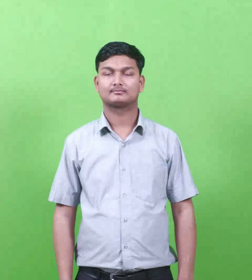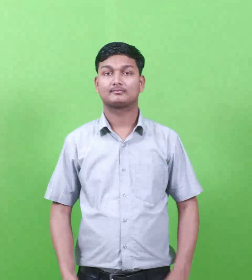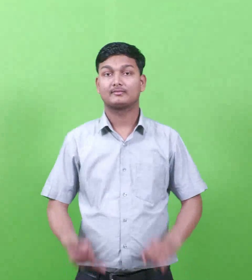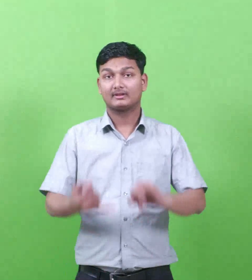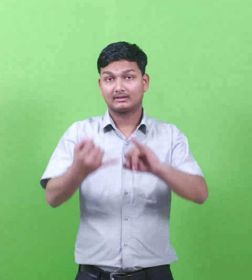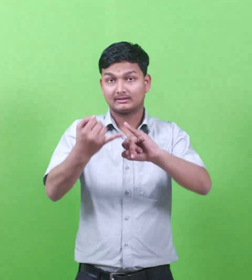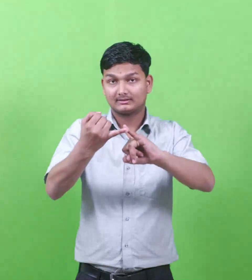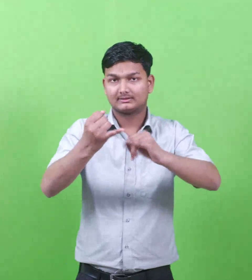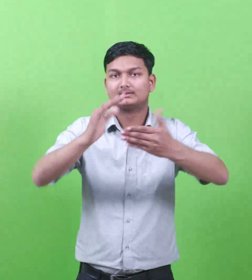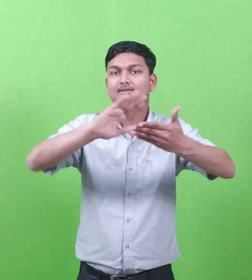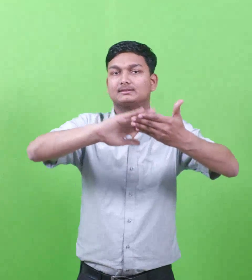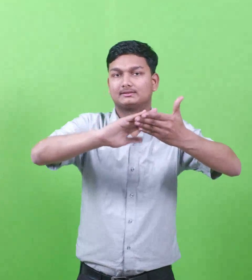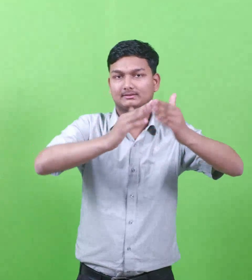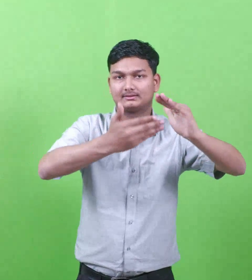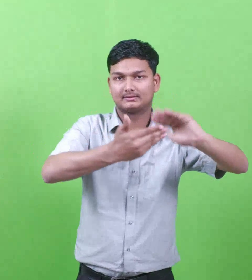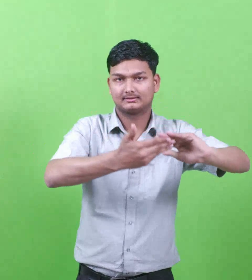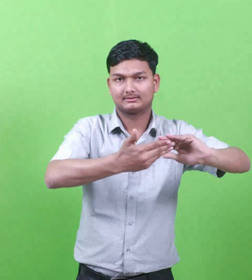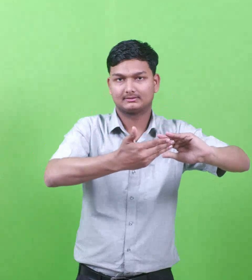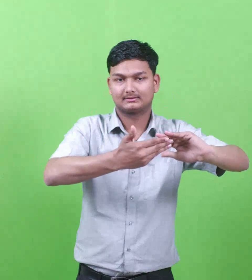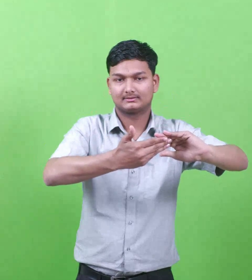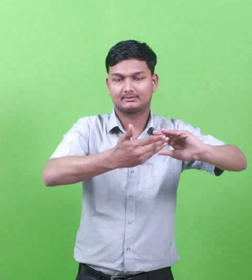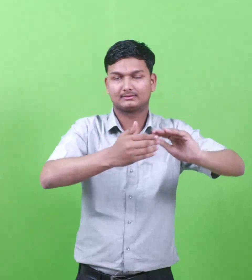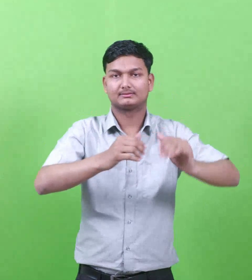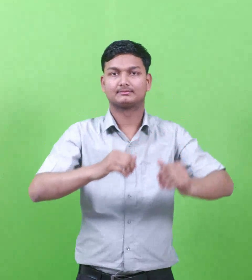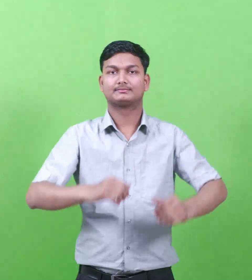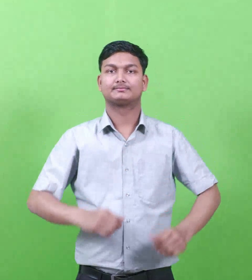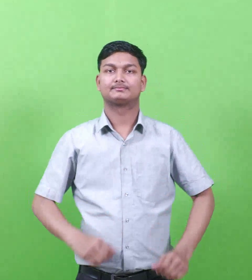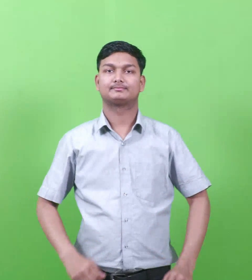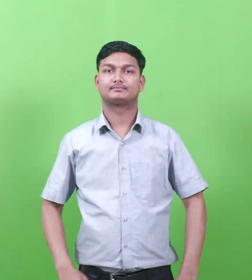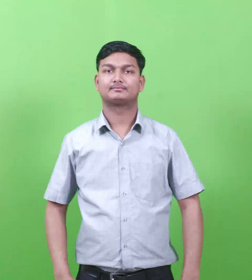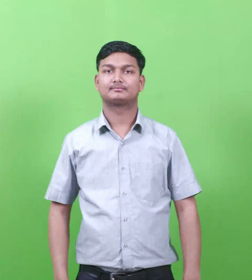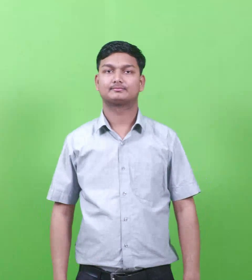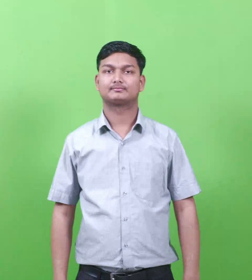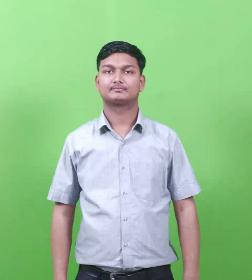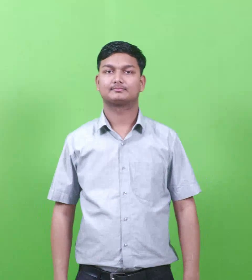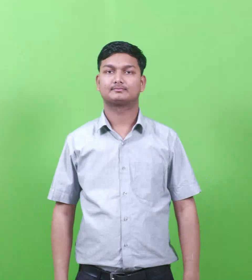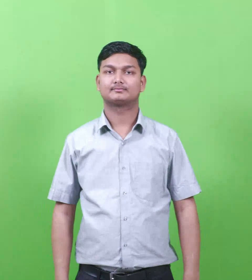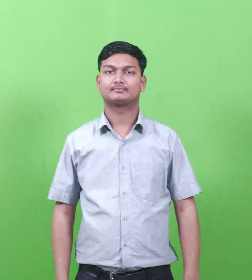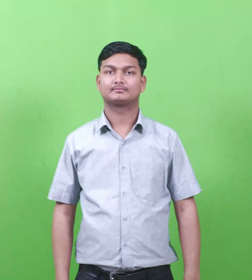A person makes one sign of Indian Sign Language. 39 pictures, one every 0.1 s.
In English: salem
